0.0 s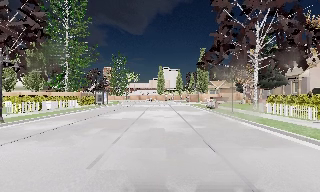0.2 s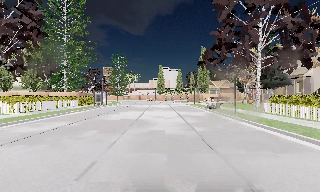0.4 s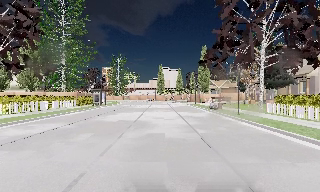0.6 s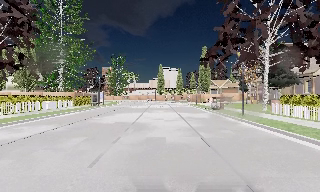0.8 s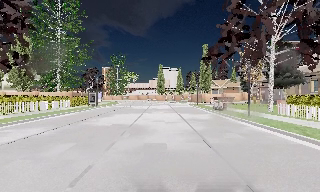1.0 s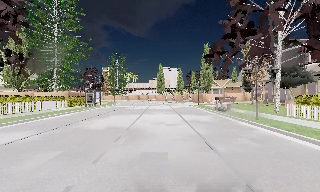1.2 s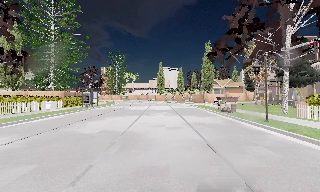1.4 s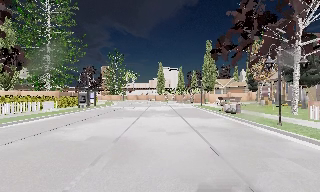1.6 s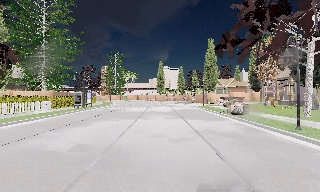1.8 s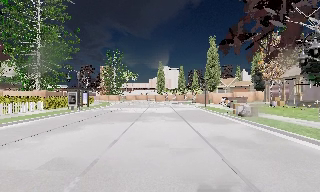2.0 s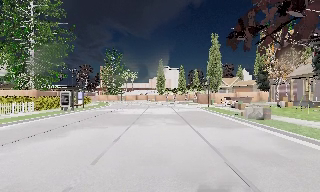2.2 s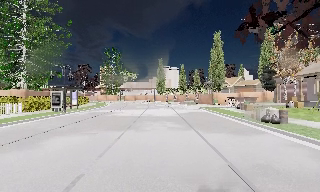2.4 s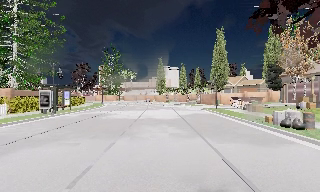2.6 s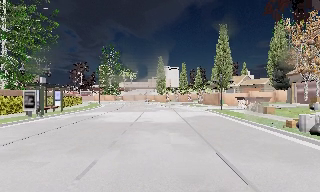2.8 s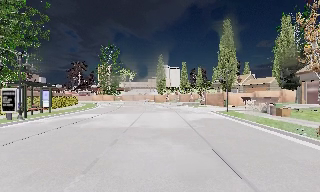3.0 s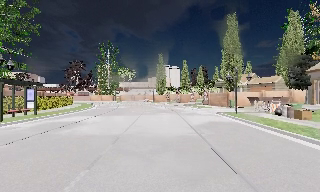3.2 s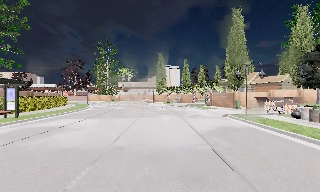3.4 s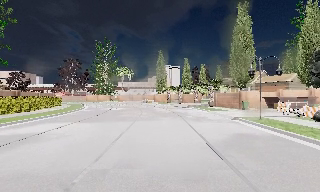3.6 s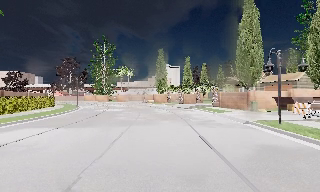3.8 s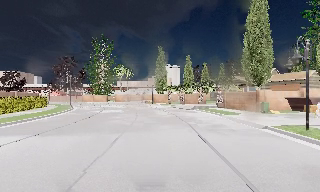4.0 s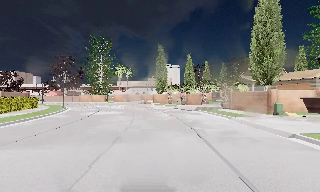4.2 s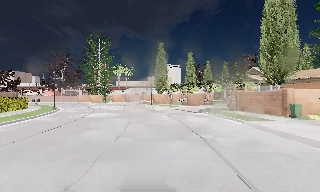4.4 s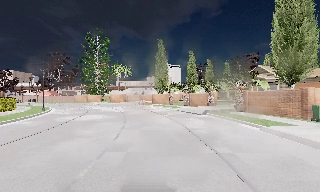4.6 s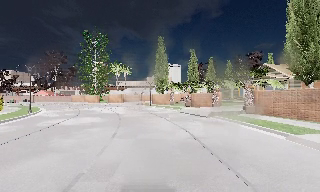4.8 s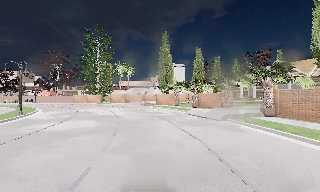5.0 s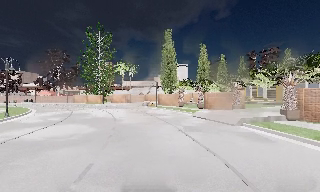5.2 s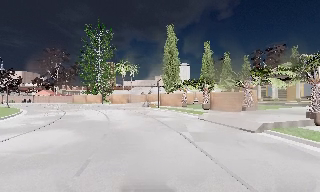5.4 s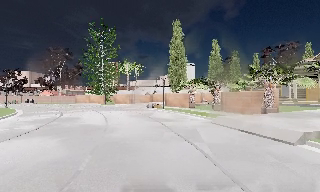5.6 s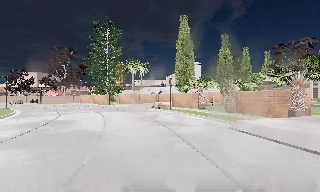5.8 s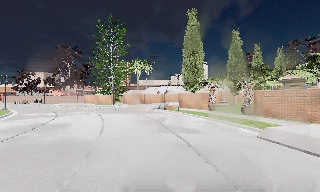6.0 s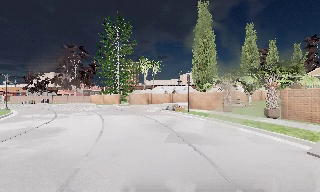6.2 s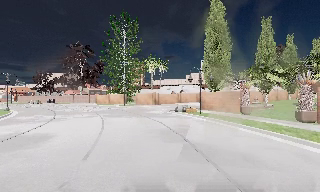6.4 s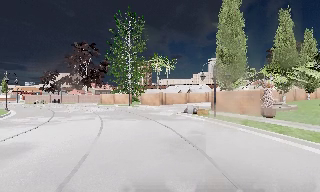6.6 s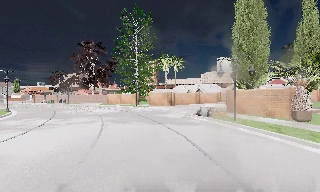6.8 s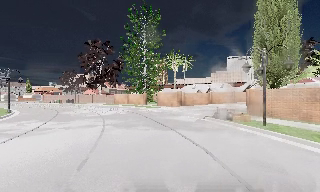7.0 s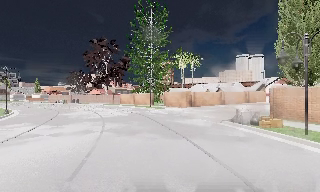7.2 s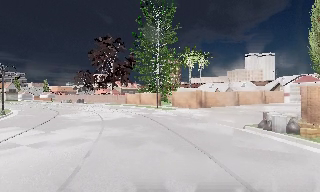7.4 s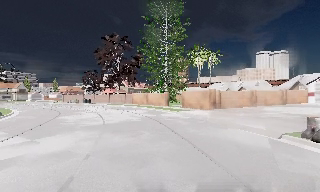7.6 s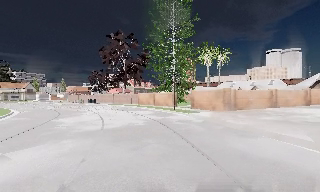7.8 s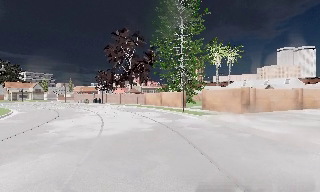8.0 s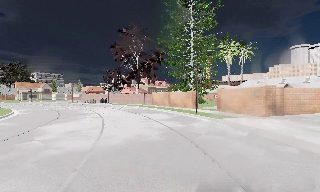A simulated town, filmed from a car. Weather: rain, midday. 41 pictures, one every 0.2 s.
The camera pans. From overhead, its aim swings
counterclockwise.
The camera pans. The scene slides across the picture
to the right.
0.0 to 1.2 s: The camera travels forward, about 5 m, so what stands in front looms larger. It gains speed.
1.2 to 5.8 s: The camera travels forward, about 40 m, so what stands in front looms larger.
5.8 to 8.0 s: The scene slides to the right, as the camera pans about 30 degrees to its left. It travels forward, about 19 m, so what stands in front looms larger.
The film runs forward here.
